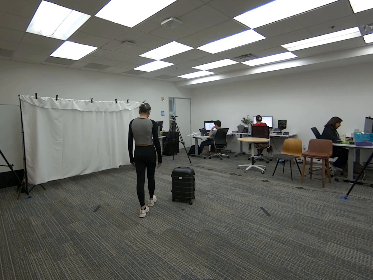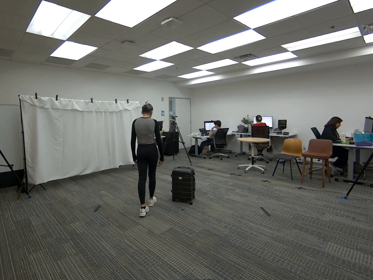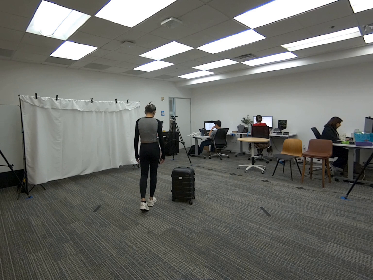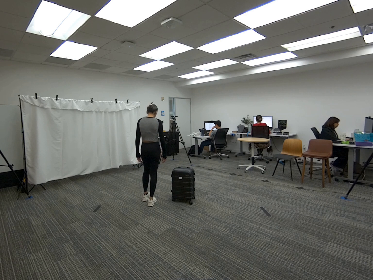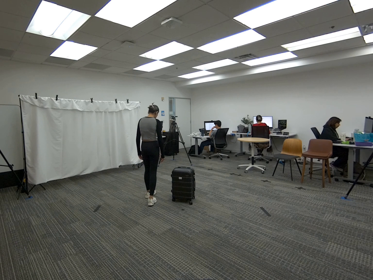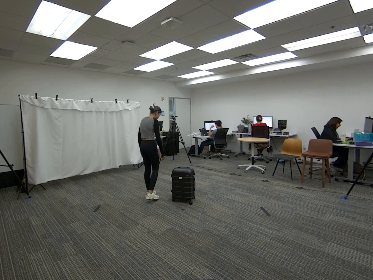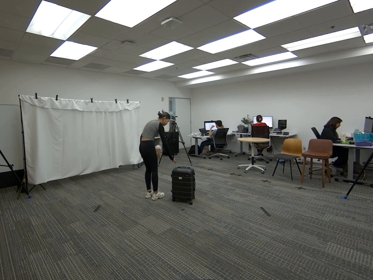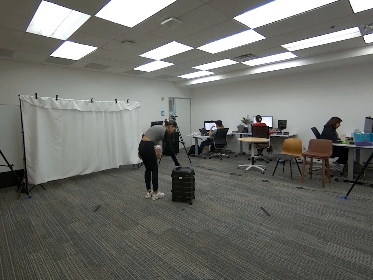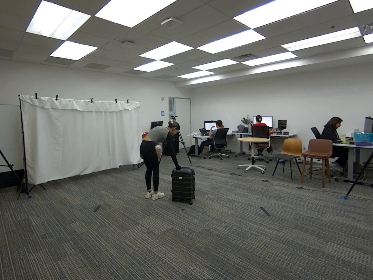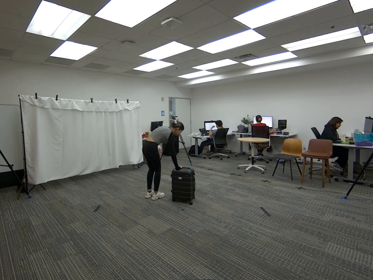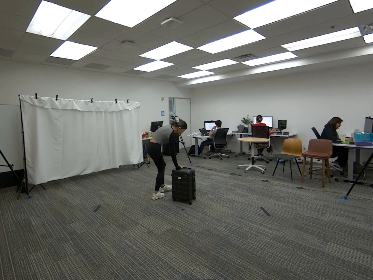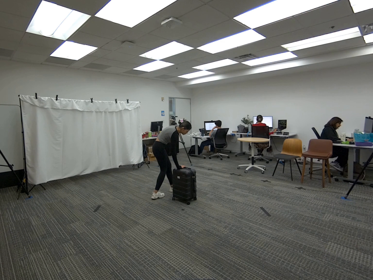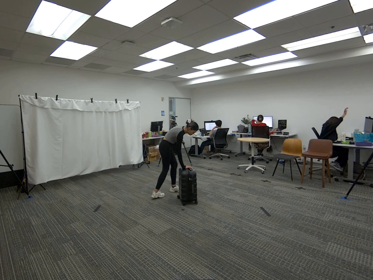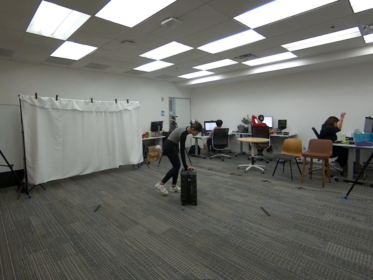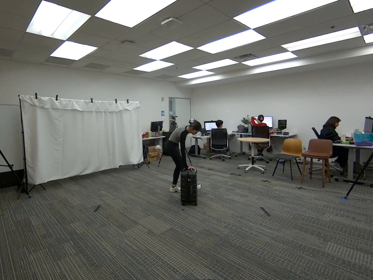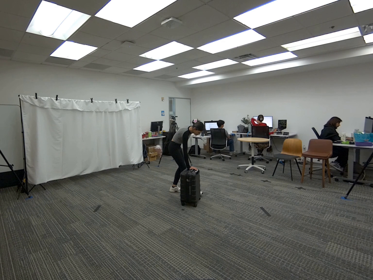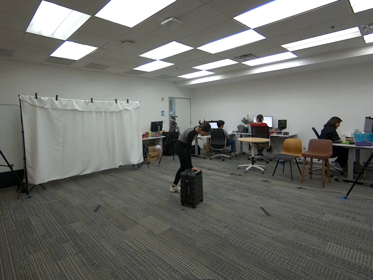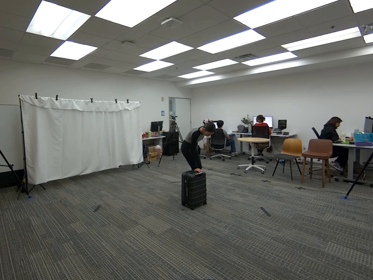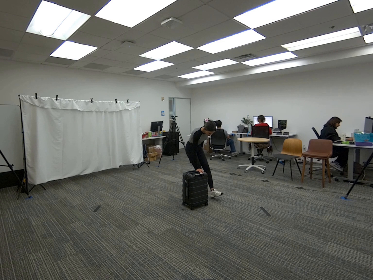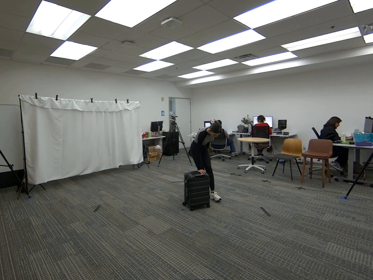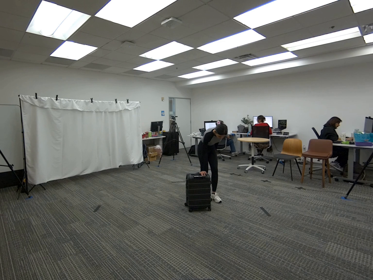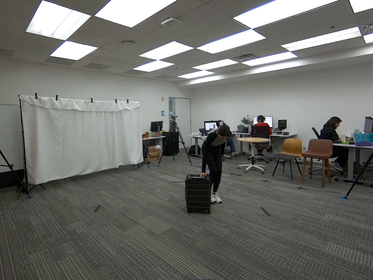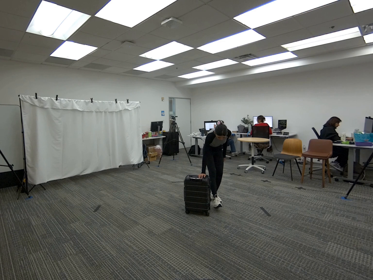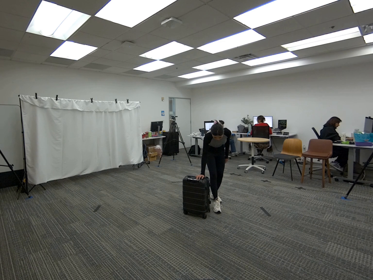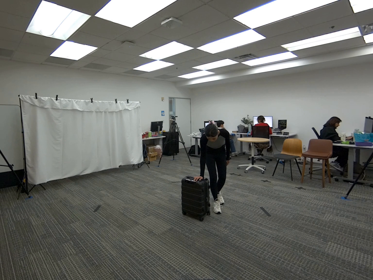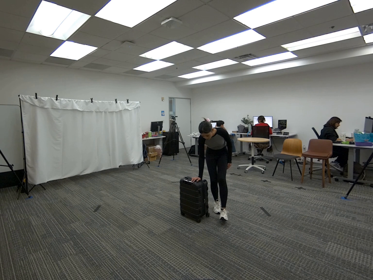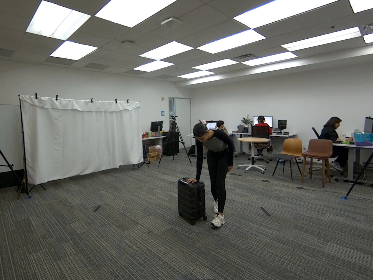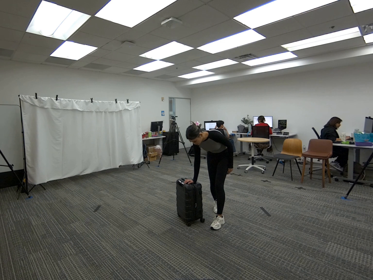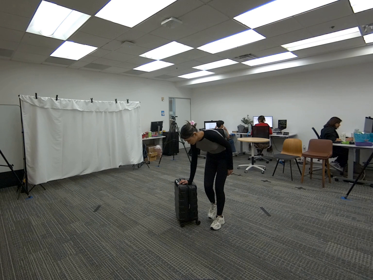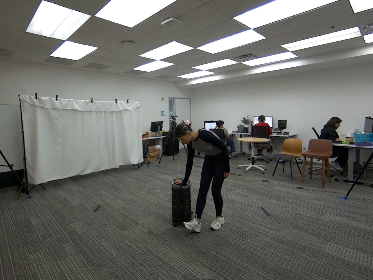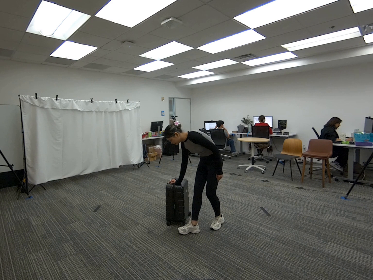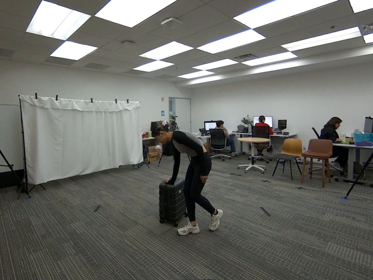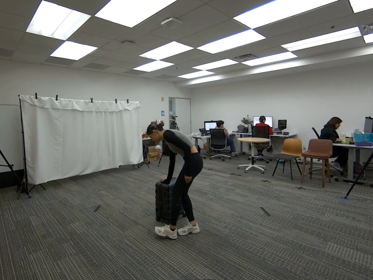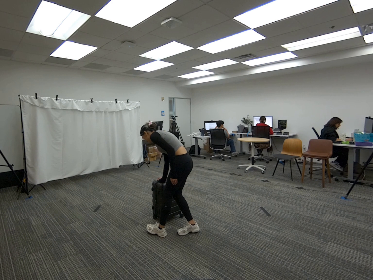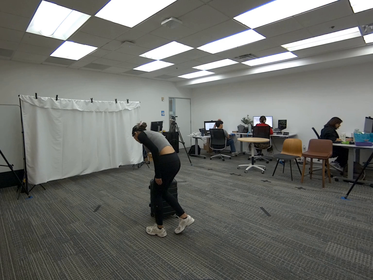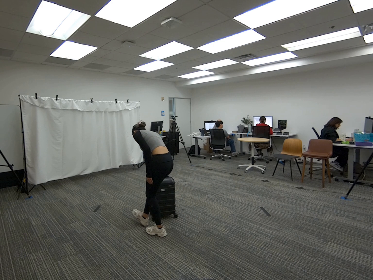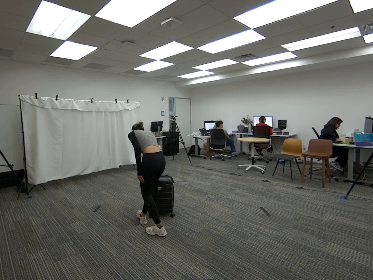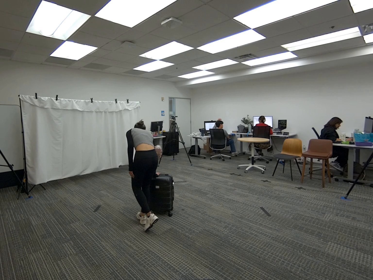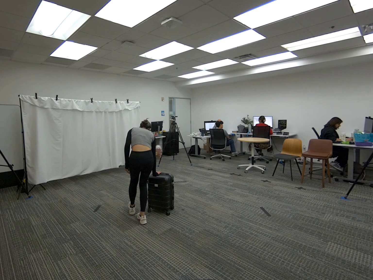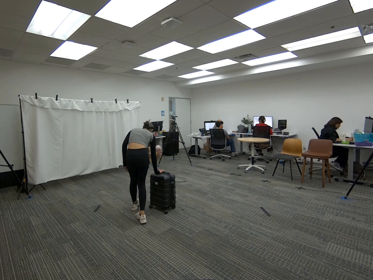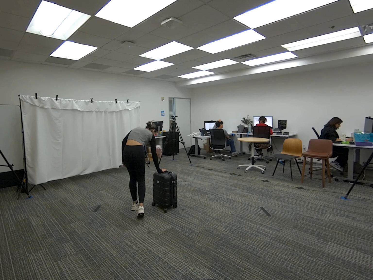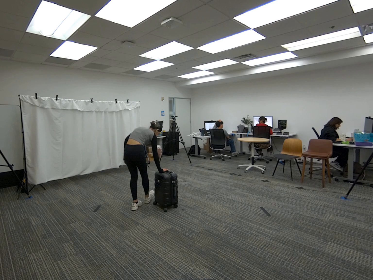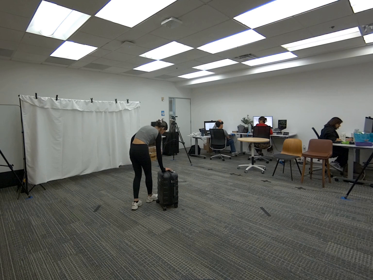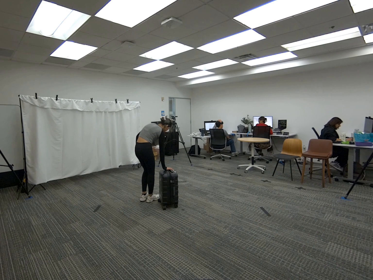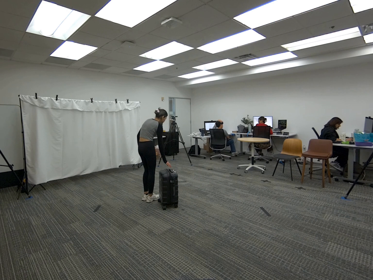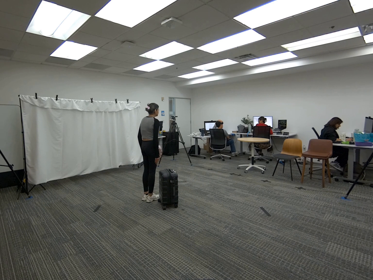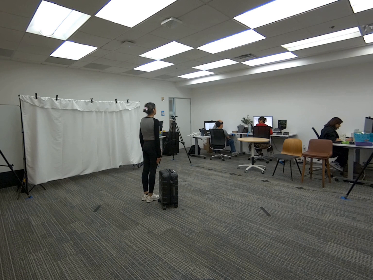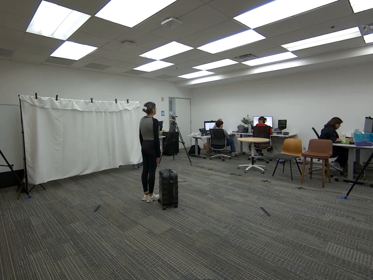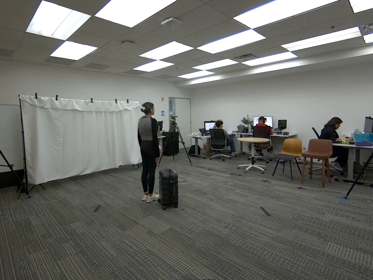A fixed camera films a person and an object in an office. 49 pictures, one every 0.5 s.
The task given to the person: Walk over to the luggage within the bounding area and using your right hand rotate the luggage while the wheels of the luggage are always touching the ground.
